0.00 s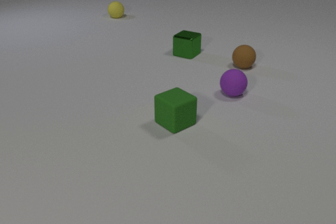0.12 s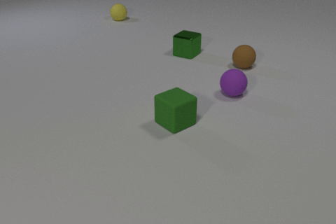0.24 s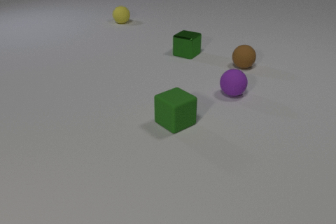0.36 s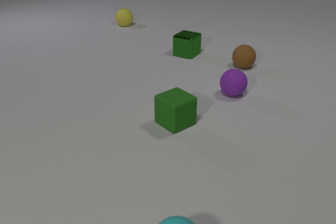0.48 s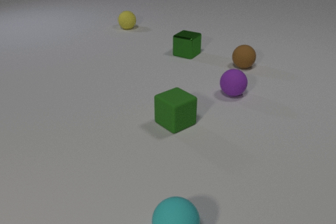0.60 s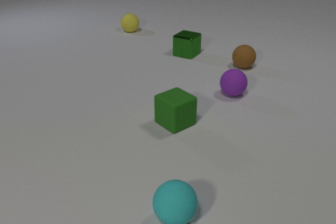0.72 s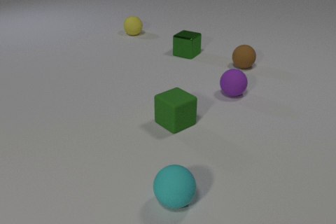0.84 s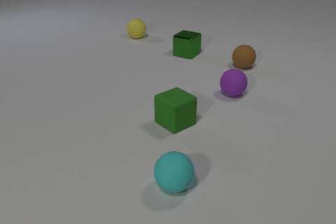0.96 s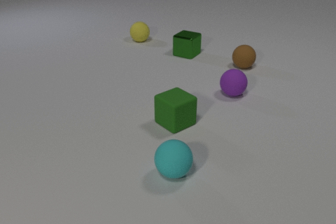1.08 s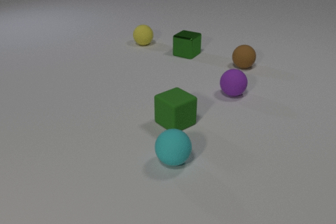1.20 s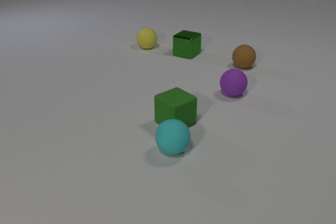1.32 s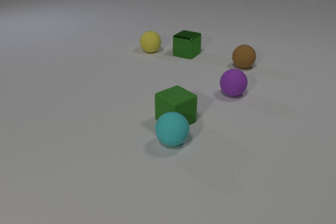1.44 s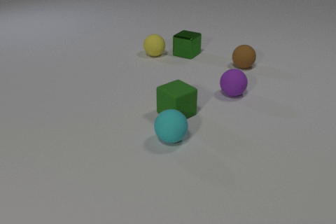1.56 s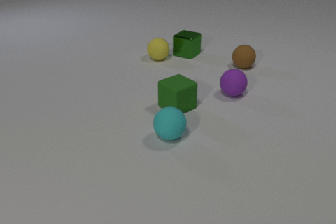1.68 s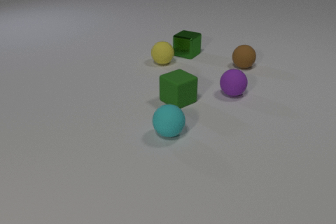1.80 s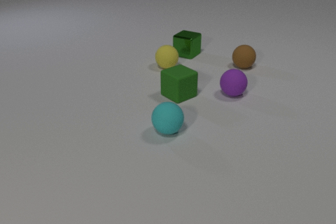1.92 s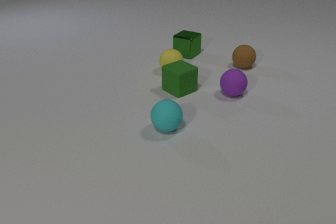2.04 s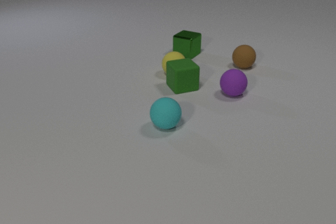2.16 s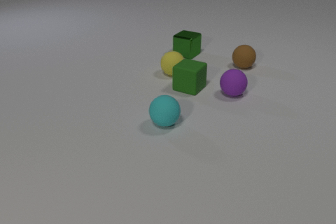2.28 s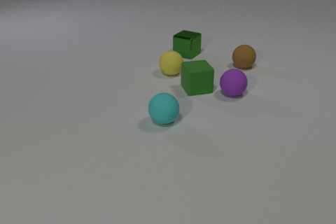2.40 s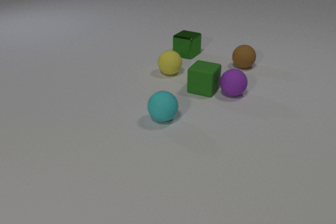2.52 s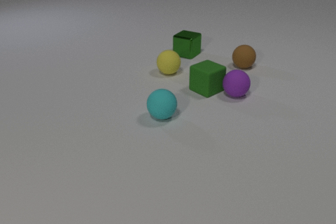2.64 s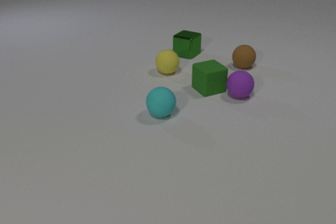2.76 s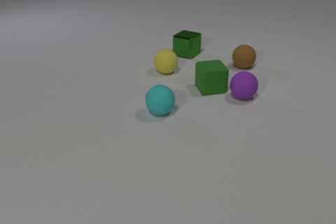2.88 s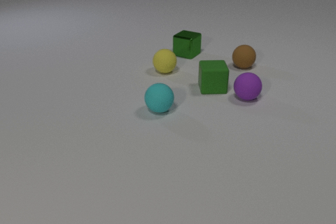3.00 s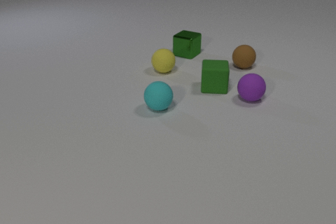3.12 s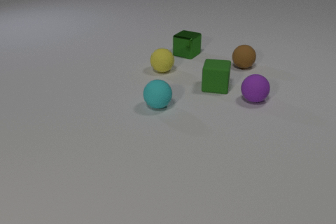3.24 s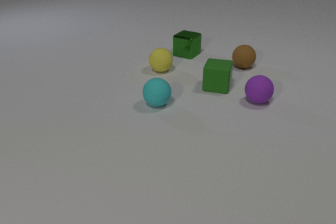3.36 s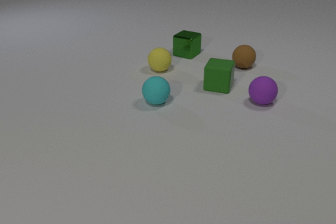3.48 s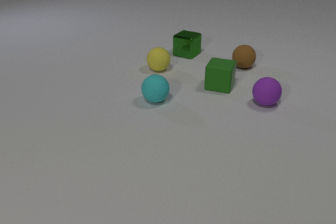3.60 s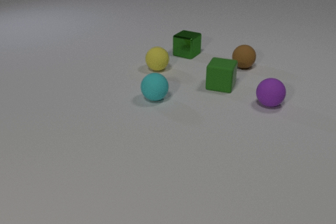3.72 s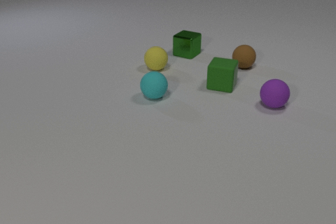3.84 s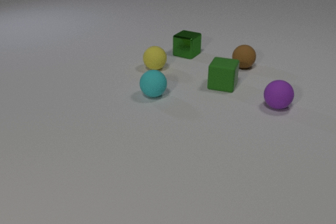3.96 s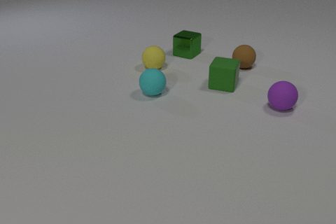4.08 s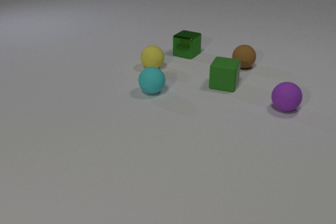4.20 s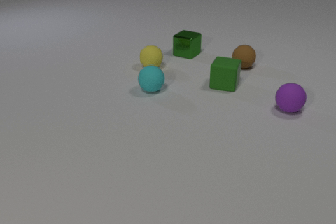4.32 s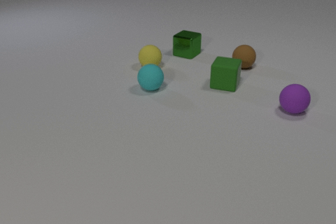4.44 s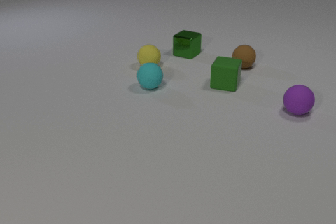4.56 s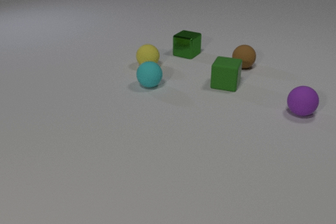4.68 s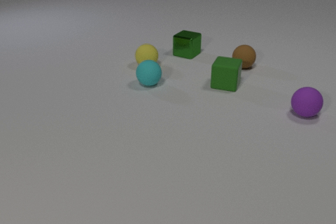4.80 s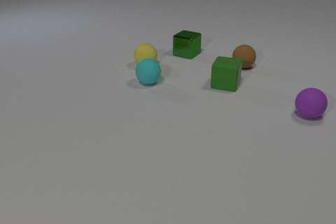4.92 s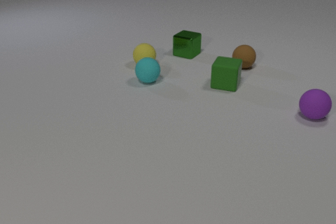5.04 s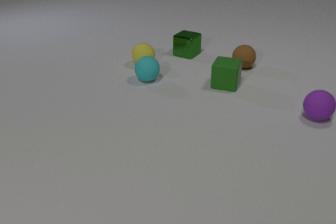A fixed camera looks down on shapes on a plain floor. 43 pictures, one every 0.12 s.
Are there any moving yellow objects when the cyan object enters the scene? yes.
How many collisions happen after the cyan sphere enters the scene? 3.
What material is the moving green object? rubber.
0.00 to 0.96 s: The cyan rubber sphere comes in at the bottom edge, rolls away from the camera. The yellow rubber sphere rolls toward the camera.
0.96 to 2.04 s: The cyan rubber sphere rolls away from the camera. The green rubber cube slides away from the camera. The yellow rubber sphere rolls toward the camera. The cyan rubber sphere and the green rubber cube collide. The green rubber cube and the yellow rubber sphere collide.
2.04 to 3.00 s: The cyan rubber sphere rolls away from the camera. The green rubber cube slides to the right. The yellow rubber sphere rolls to the left and away from the camera. The purple rubber sphere rolls to the right and toward the camera. The green rubber cube and the purple rubber sphere collide.
3.00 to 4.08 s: The cyan rubber sphere rolls away from the camera. The green rubber cube slides to the right and away from the camera. The yellow rubber sphere rolls to the left and away from the camera. The purple rubber sphere rolls to the right.
4.08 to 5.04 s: The cyan rubber sphere rolls away from the camera. The yellow rubber sphere rolls to the left and away from the camera. The purple rubber sphere rolls to the right.
